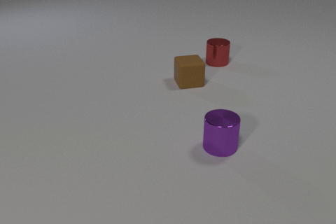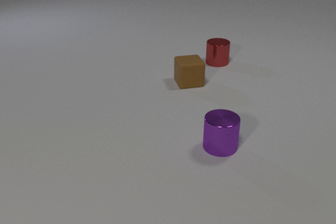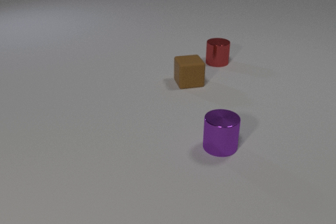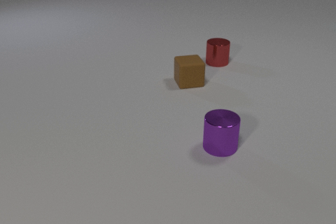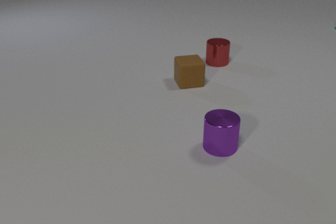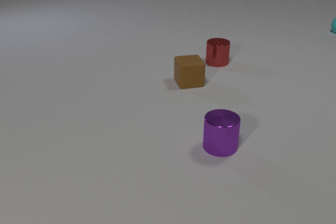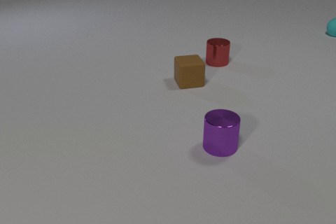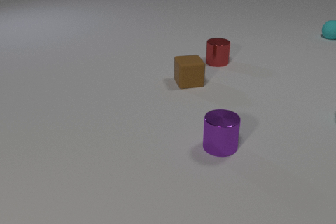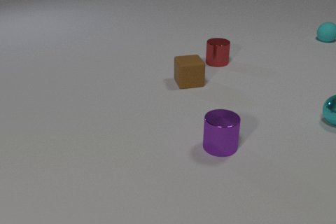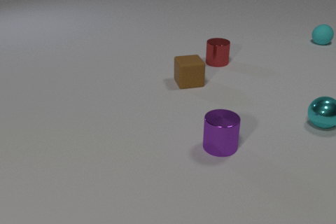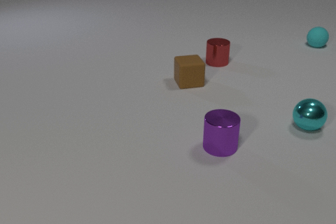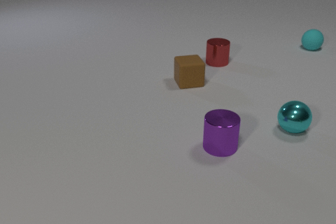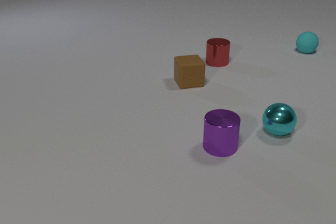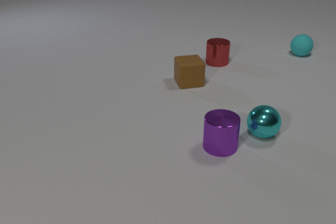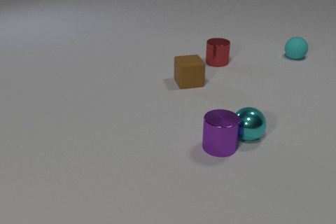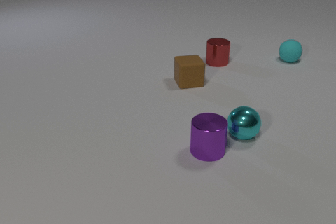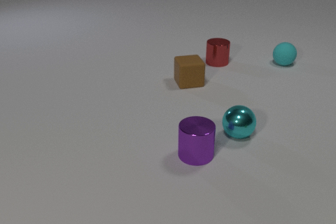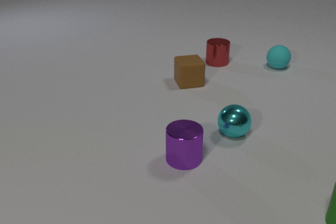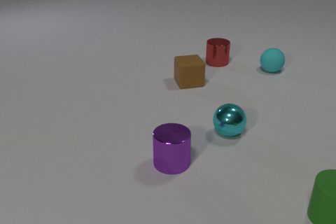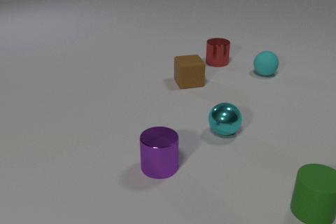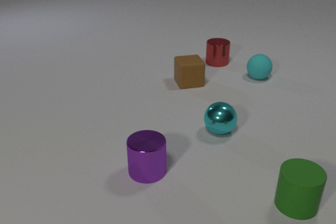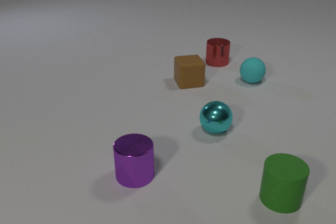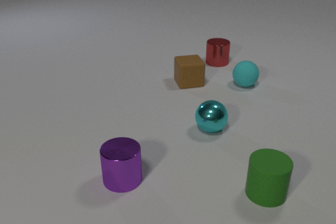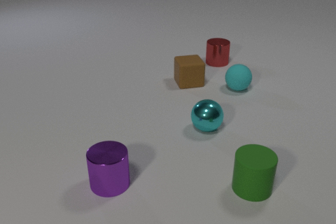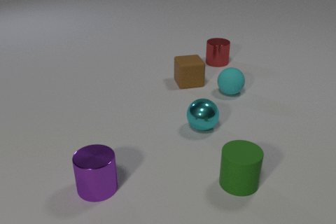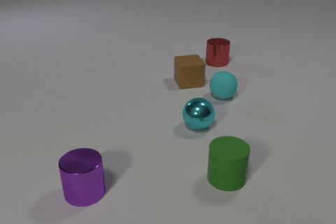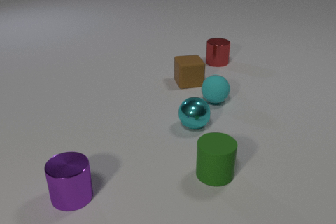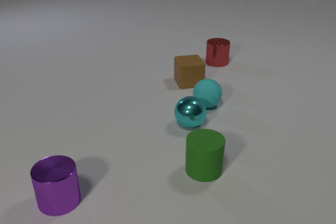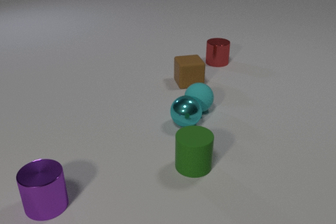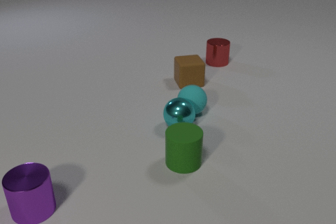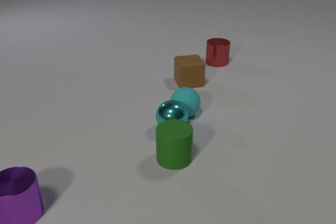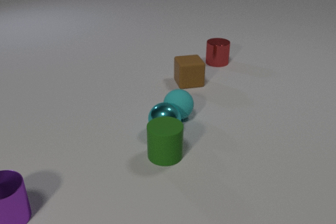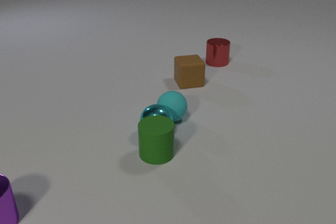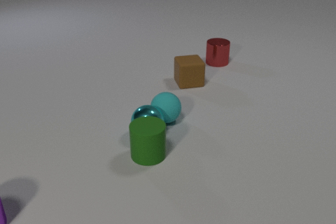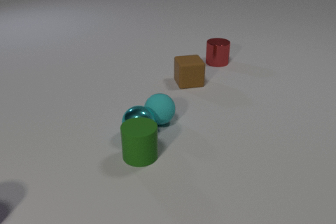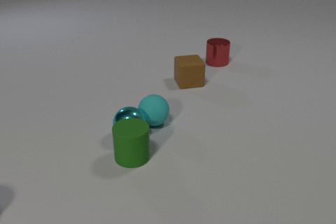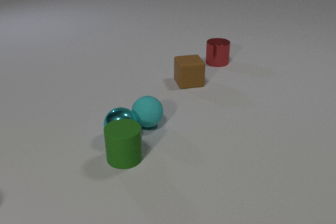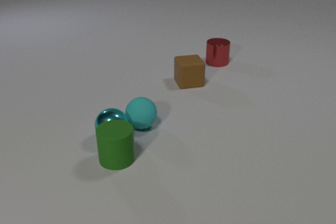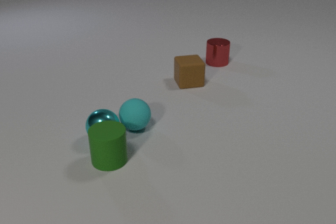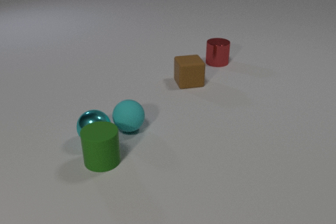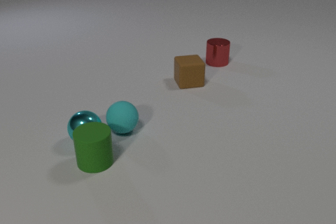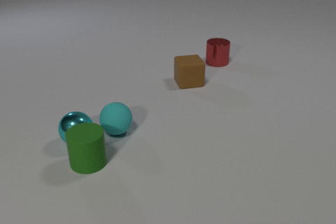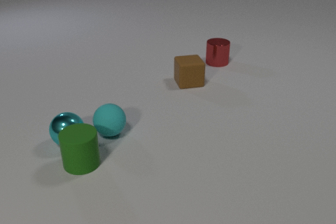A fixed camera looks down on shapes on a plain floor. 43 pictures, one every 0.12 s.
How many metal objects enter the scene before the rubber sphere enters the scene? 0.
What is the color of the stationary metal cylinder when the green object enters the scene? red.
How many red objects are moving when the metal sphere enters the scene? 0.
0.00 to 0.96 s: The cyan metal sphere comes in at the right edge, rolls to the left and toward the camera. The cyan rubber sphere comes in at the right edge, rolls toward the camera.
0.96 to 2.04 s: The cyan metal sphere rolls to the left and toward the camera. The purple metal cylinder slides to the left and toward the camera. The cyan rubber sphere rolls toward the camera and to the left. The green rubber cylinder comes in at the right edge. The cyan metal sphere and the purple metal cylinder collide.
2.04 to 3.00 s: The cyan metal sphere rolls to the left. The purple metal cylinder slides to the left and toward the camera. The cyan rubber sphere rolls toward the camera and to the left. The green rubber cylinder slides to the left.
3.00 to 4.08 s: The cyan metal sphere rolls to the left. The purple metal cylinder slides to the left, leaves at the left edge. The cyan rubber sphere rolls to the left and toward the camera. The green rubber cylinder slides to the left. The cyan metal sphere and the cyan rubber sphere collide. The cyan metal sphere and the green rubber cylinder collide.
4.08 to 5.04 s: The cyan metal sphere rolls to the left. The cyan rubber sphere rolls to the left. The green rubber cylinder slides to the left.
